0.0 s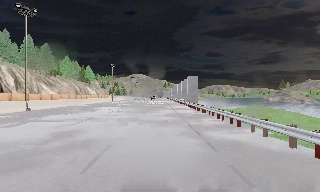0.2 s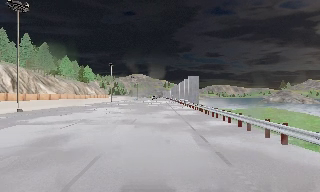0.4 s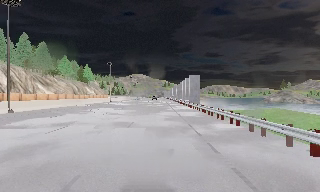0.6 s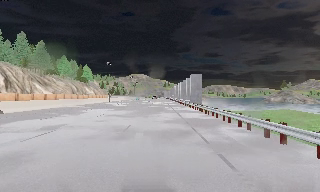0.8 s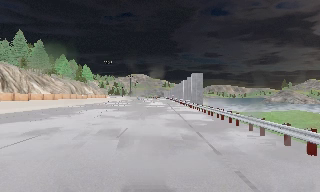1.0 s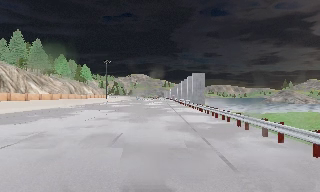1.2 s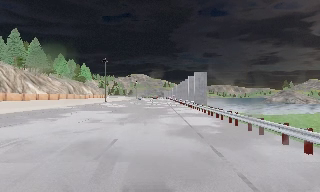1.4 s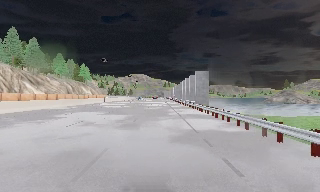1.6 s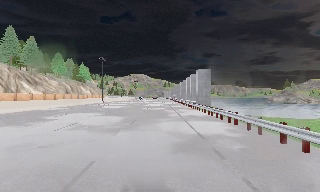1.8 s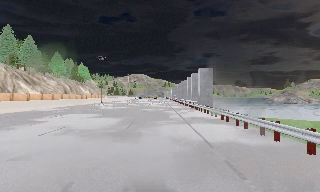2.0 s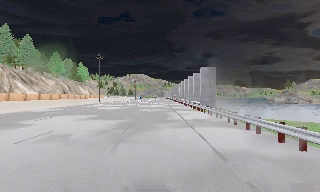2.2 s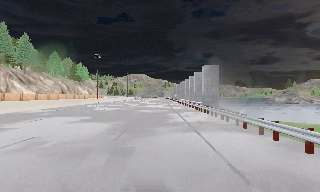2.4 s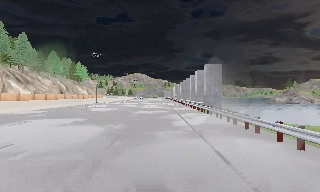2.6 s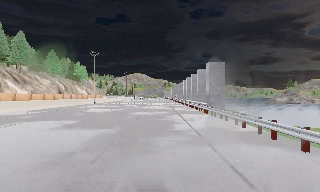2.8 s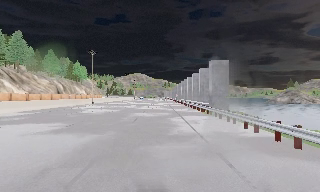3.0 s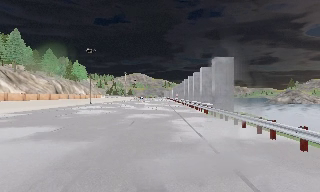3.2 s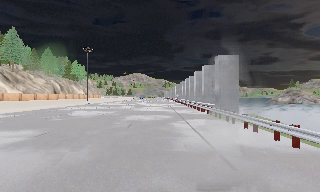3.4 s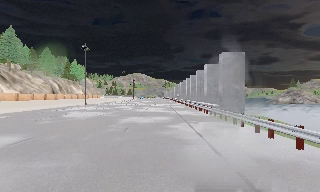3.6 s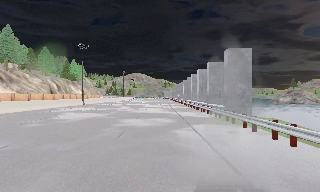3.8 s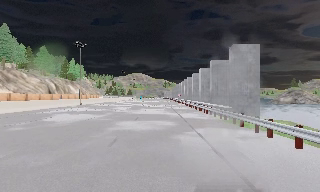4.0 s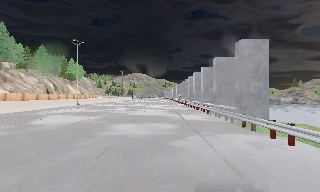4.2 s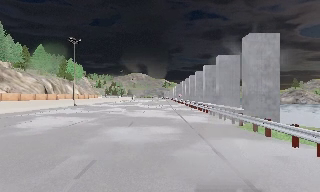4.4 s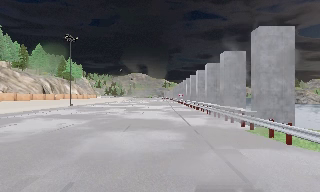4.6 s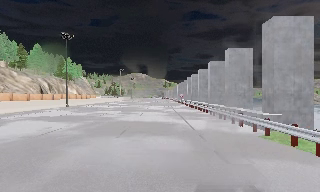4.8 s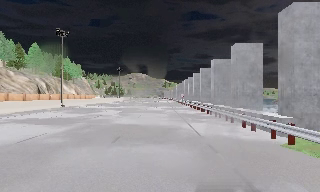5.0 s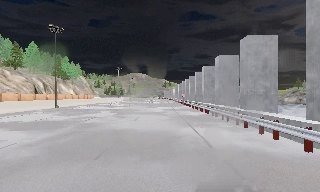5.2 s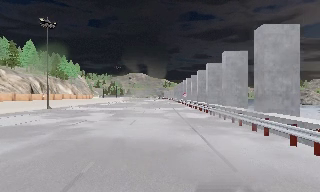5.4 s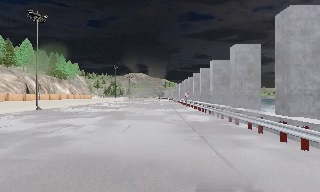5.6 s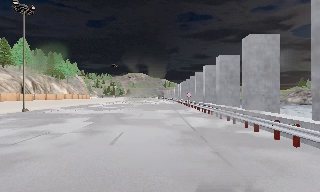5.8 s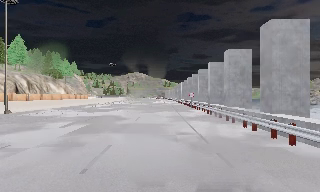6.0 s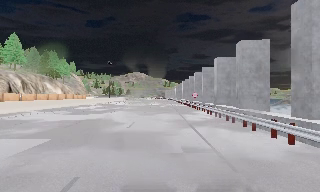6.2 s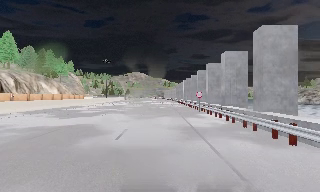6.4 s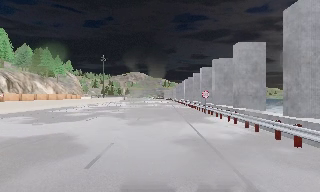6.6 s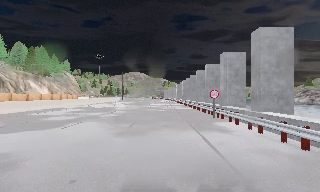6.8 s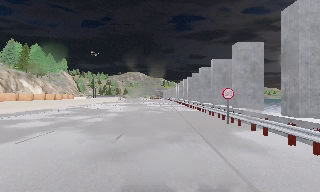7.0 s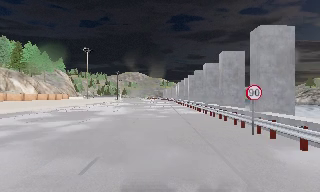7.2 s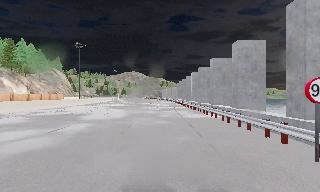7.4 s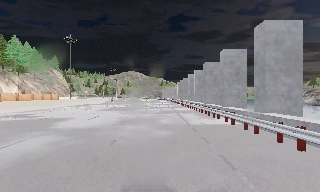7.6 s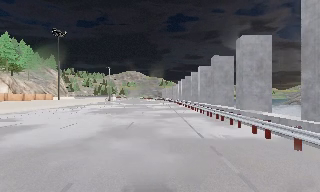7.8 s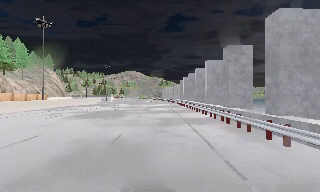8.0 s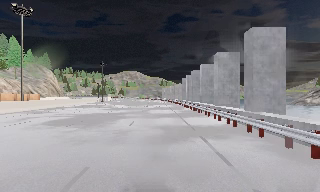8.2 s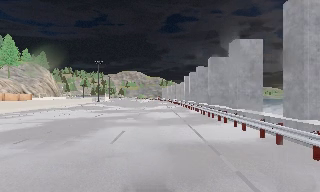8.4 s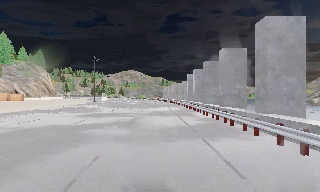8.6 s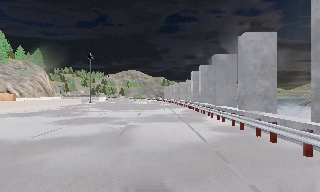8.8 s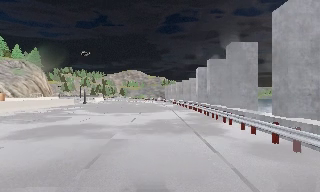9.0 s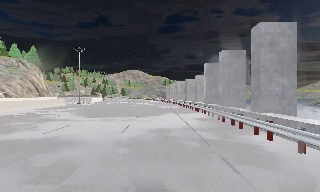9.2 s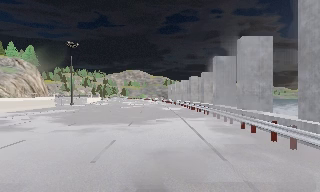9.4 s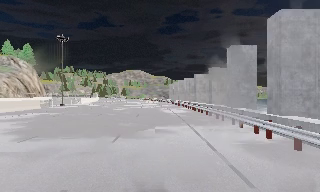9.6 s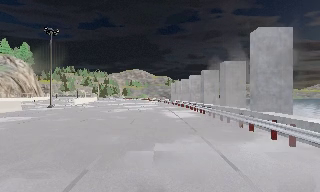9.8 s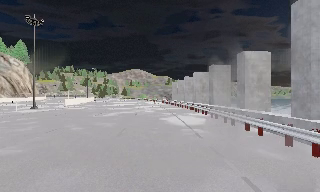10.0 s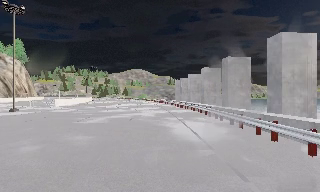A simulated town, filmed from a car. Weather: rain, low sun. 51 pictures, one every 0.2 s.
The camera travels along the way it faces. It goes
forward.
0.0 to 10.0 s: The camera travels forward, about 100 m, so what stands in front looms larger. It gains speed.
The film runs forward here.
